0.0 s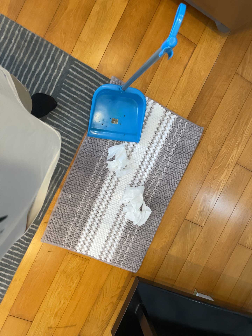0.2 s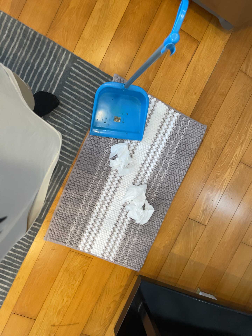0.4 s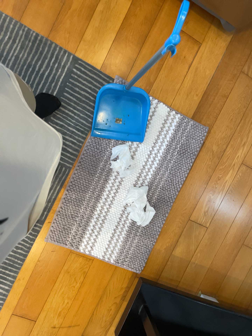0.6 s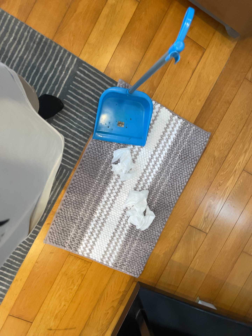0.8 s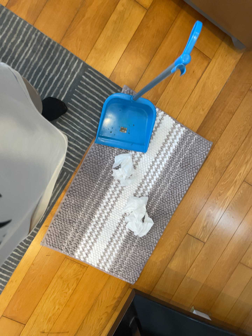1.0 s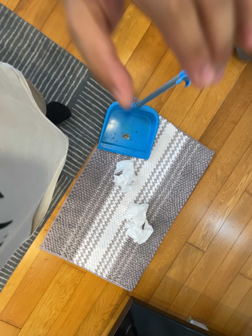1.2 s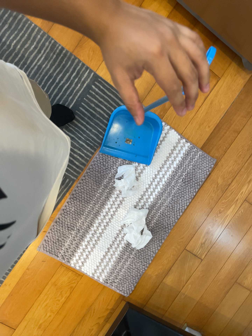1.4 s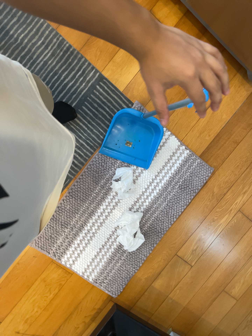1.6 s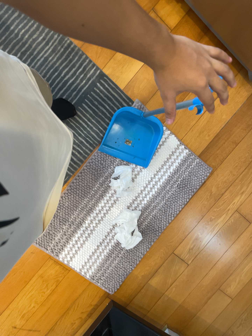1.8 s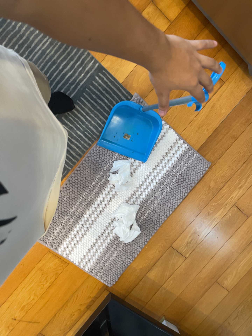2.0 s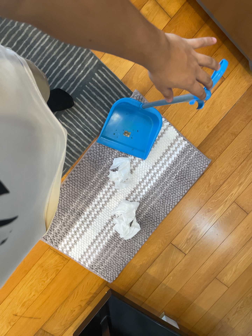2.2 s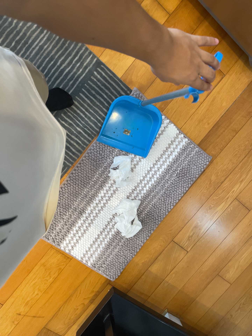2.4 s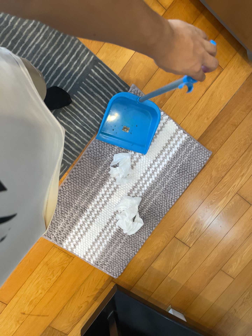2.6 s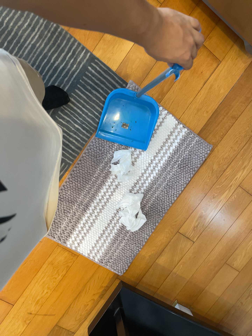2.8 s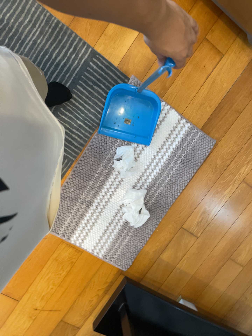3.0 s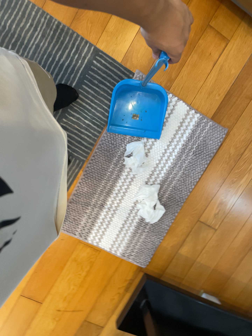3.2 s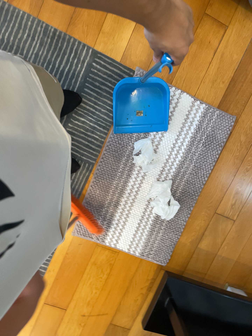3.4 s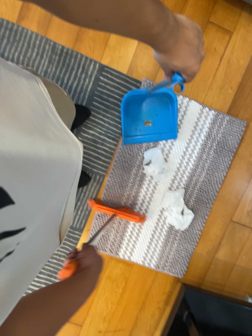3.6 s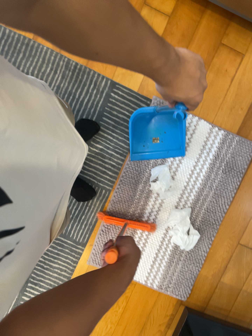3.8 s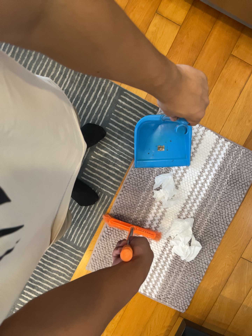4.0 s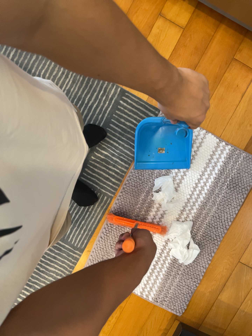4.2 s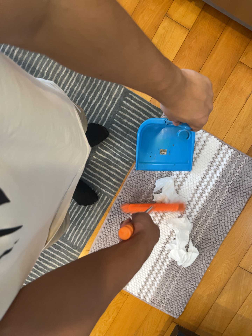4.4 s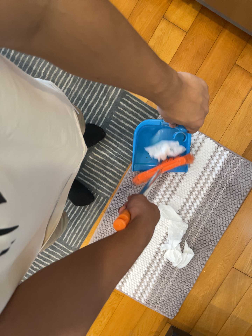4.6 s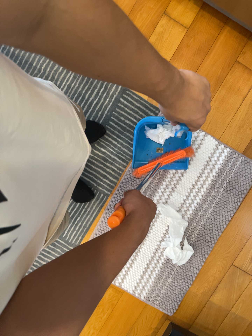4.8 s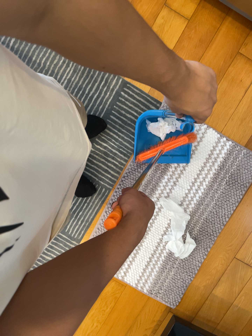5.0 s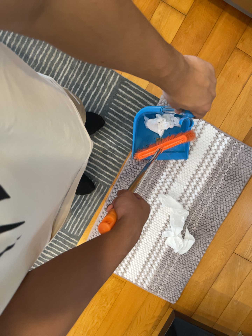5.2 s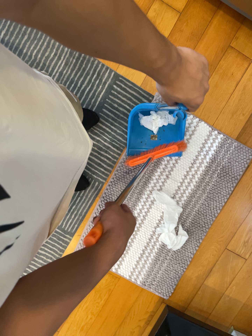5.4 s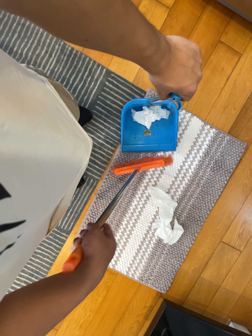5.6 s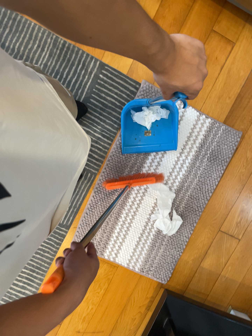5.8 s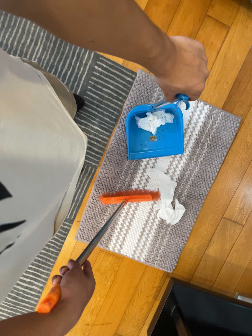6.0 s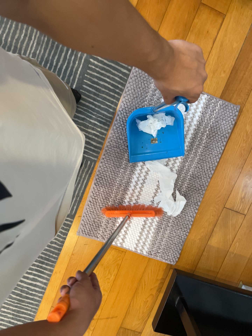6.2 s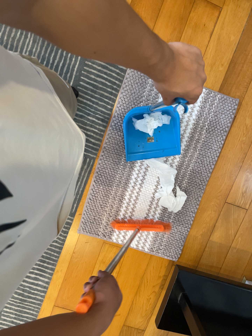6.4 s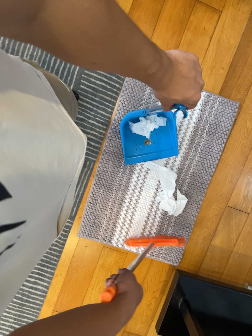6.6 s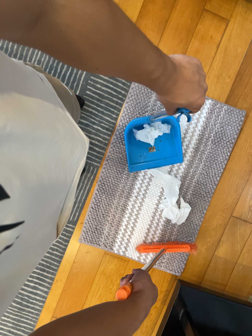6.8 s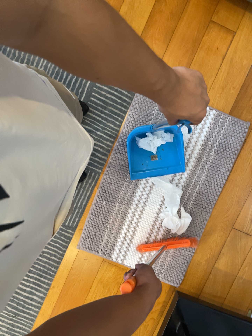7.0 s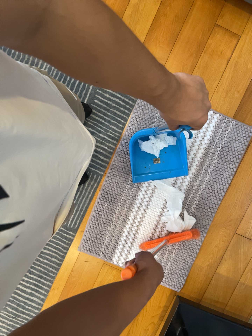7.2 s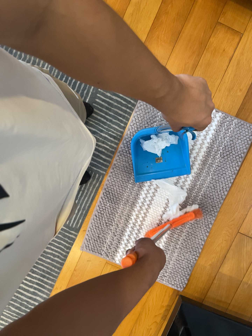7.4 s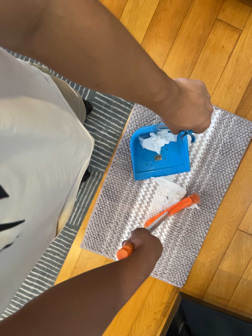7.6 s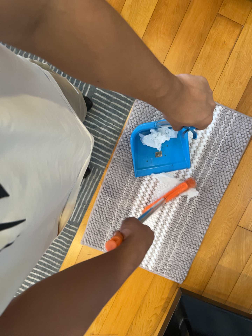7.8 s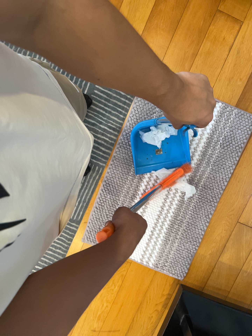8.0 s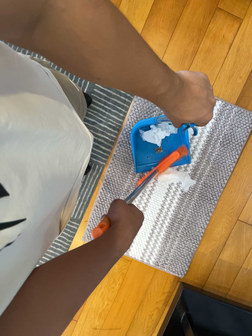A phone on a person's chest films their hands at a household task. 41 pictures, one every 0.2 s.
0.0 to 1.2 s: The camera rolls about its line of sight by about 10 degrees, and the scene rotates clockwise.
1.2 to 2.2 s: The camera travels toward the top of its view, about 5 cm.
2.2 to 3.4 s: The camera rolls about its line of sight by about 15 degrees, and the scene rotates counterclockwise.
3.4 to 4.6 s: The camera rolls about its line of sight by about 10 degrees, and the scene rotates clockwise.
4.6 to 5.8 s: The camera travels toward the bottom of its view, about 7 cm, so close, fixed things drift upward.
5.8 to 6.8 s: The camera travels to its right, about 8 cm.
6.8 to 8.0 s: The camera shifts only a little, or ends up much as it began.
The film runs forward here.
